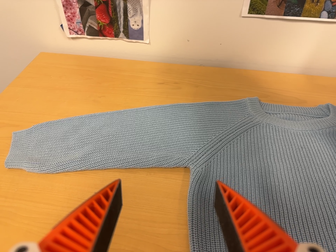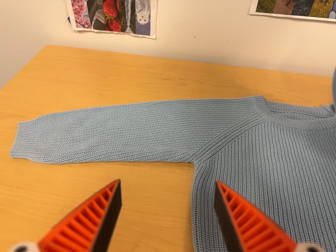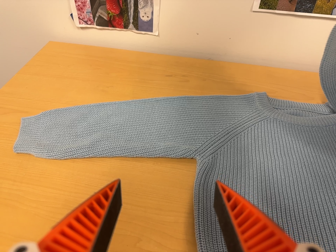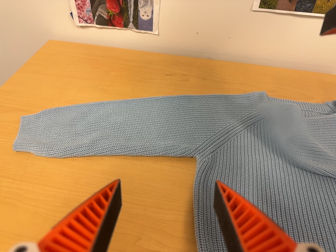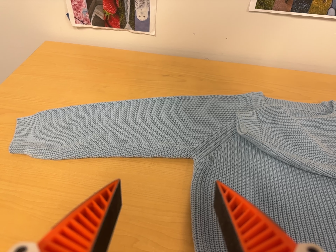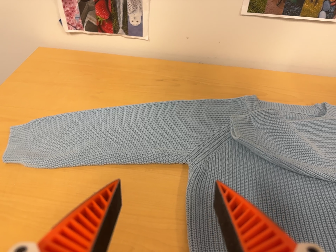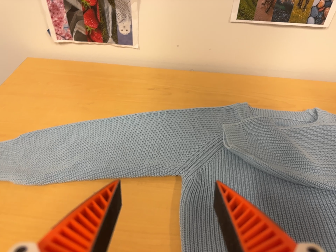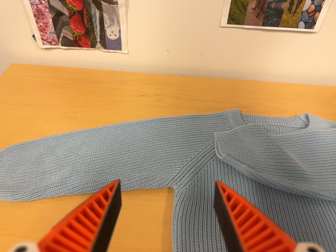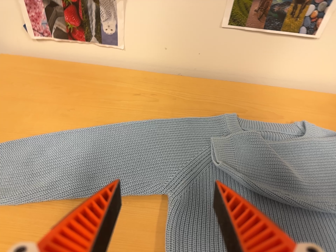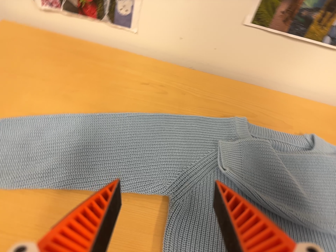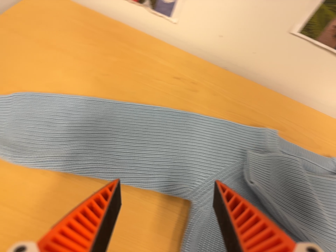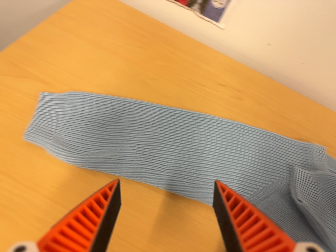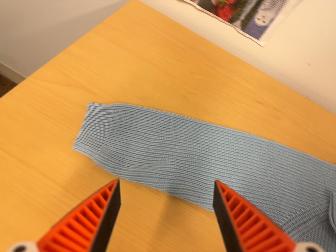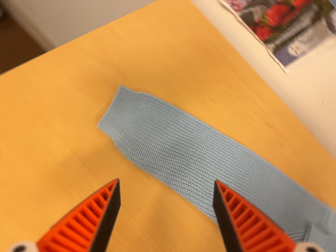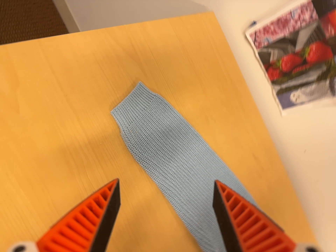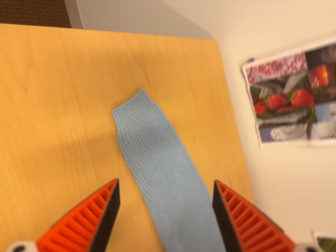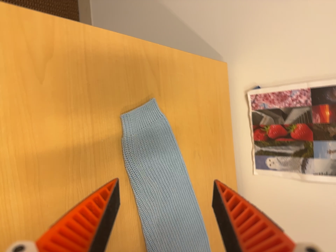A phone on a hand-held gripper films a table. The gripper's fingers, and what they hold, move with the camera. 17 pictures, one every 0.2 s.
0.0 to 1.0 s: The camera shifts only a little, or ends up much as it began.
1.0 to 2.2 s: The camera travels to its left, toward the top of its view and forward, about 16 cm, so close, fixed things drift to the right. It rolls about its line of sight by about 20 degrees, and the scene rotates clockwise.
2.2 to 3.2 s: The camera pans to its right by about 15 degrees. It travels to its left, about 22 cm. It rolls about its line of sight by about 55 degrees, and the scene rotates clockwise.
The film runs forward here.
